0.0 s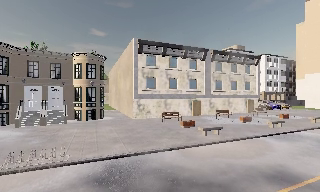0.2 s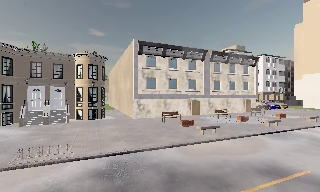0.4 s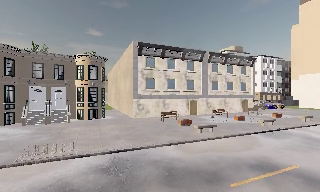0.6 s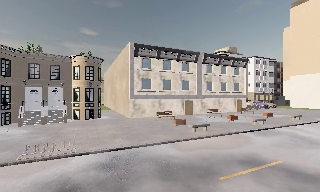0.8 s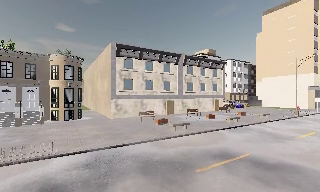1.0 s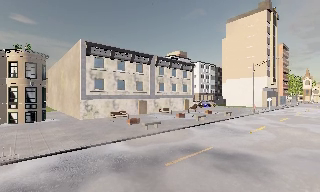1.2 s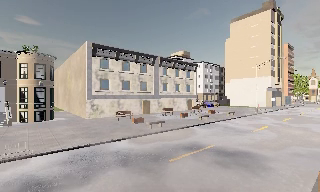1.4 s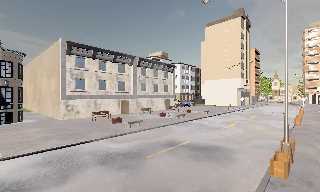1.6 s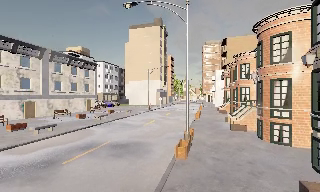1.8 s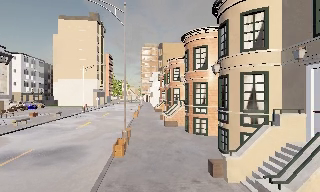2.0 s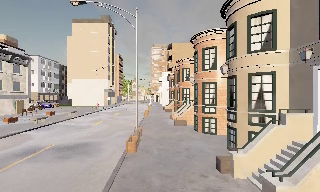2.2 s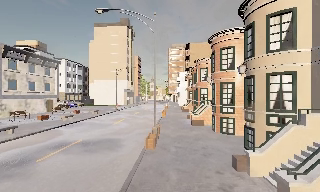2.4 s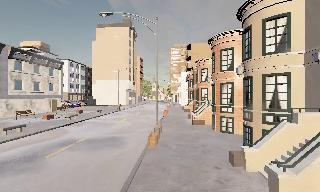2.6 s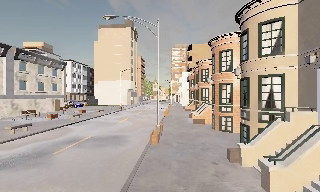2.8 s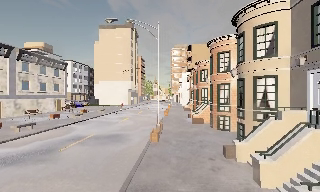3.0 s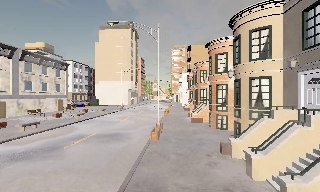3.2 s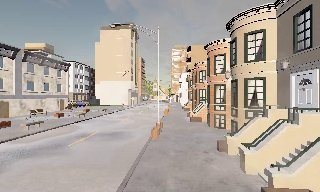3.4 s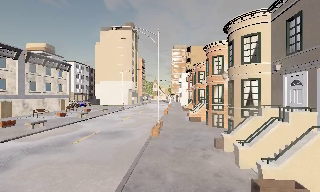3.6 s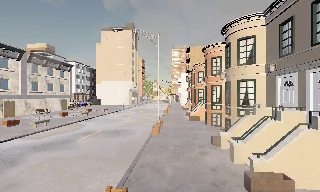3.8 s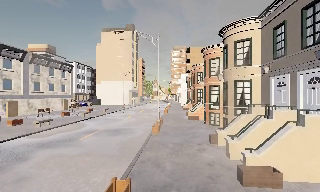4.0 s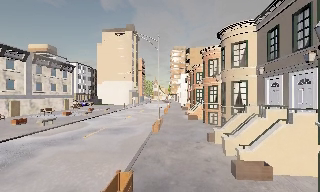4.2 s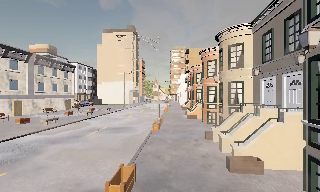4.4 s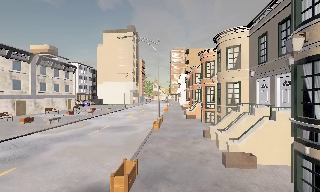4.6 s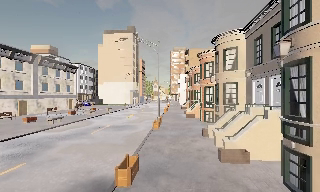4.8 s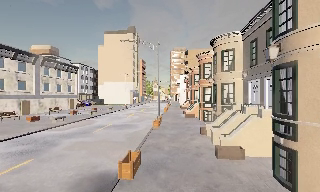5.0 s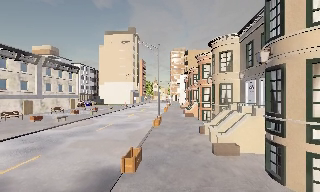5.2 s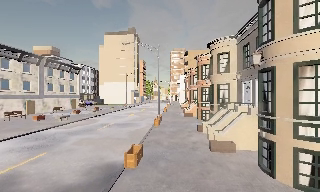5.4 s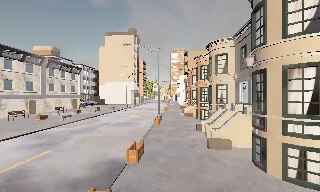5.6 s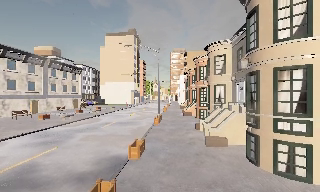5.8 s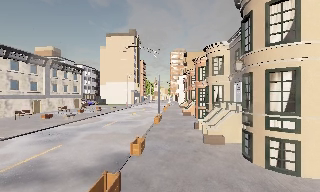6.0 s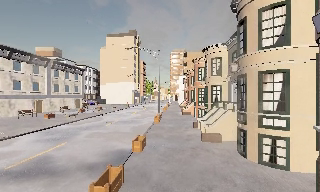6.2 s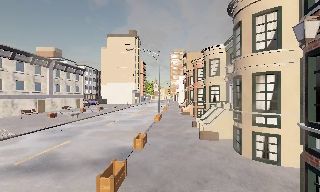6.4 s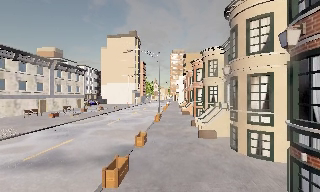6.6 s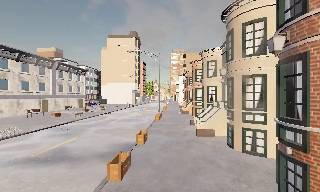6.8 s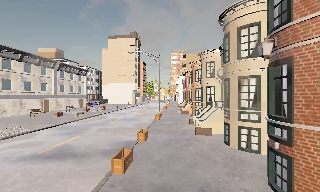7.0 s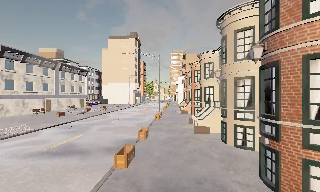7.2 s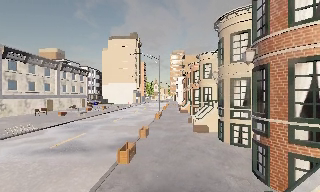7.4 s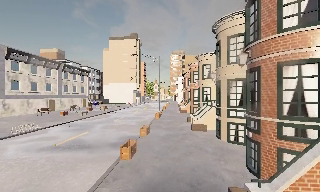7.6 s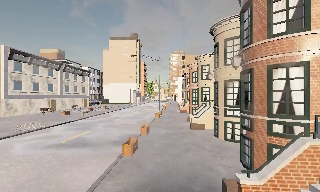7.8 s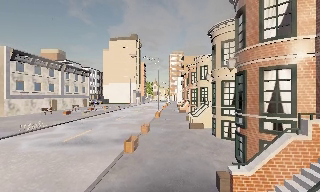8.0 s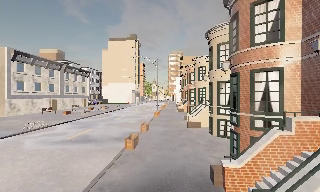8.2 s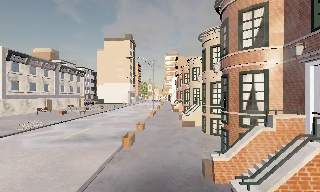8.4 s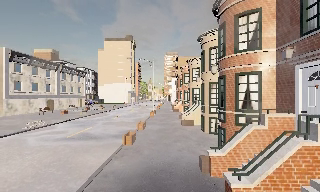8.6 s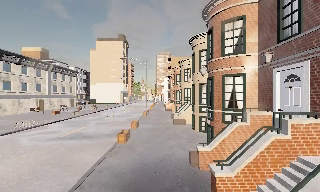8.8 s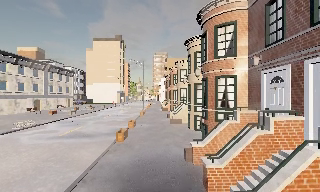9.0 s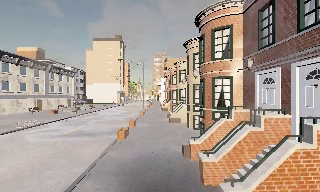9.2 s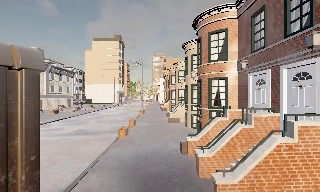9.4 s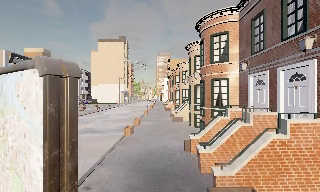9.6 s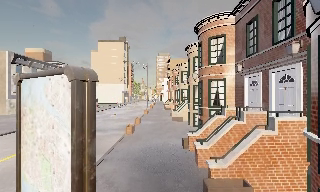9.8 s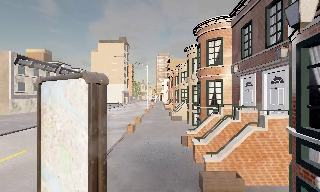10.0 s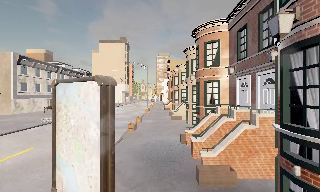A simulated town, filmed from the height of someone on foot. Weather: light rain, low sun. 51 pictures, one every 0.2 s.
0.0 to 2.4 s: The scene slides to the left, as the camera pans about 60 degrees to its right. It travels backward, about 4.5 m.
2.4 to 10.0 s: The camera travels backward, about 15 m, so what stands in front gets smaller.
The film runs backward here.
